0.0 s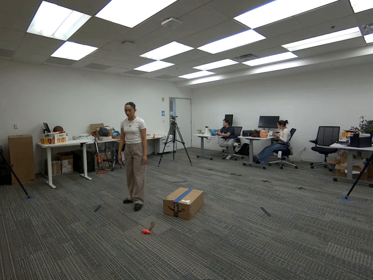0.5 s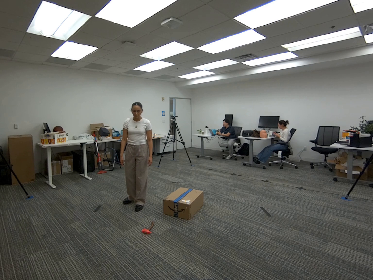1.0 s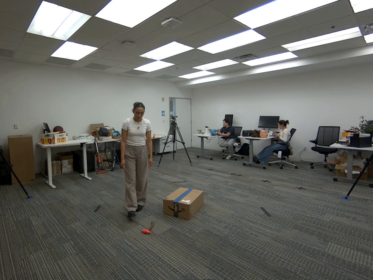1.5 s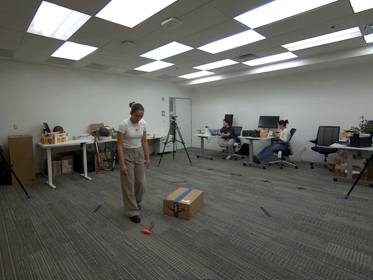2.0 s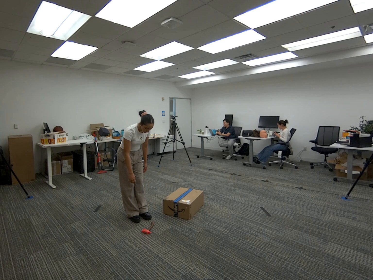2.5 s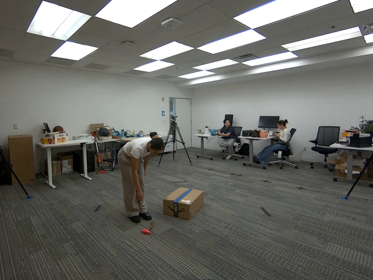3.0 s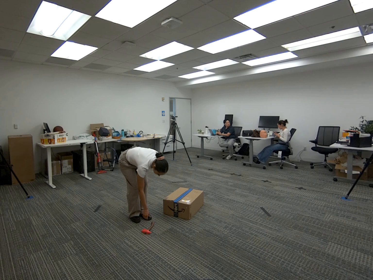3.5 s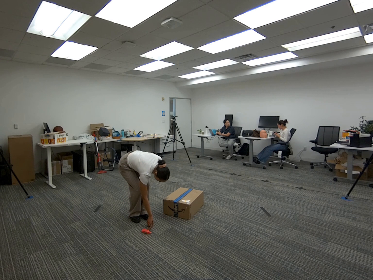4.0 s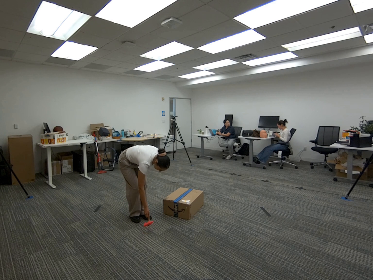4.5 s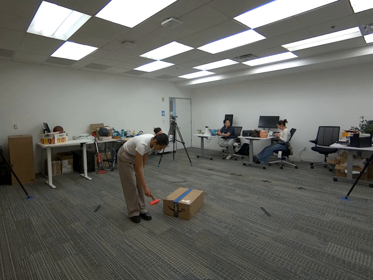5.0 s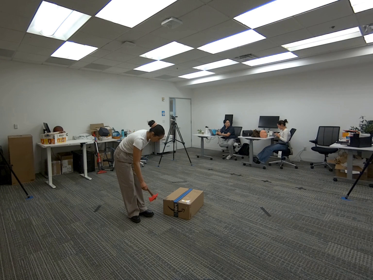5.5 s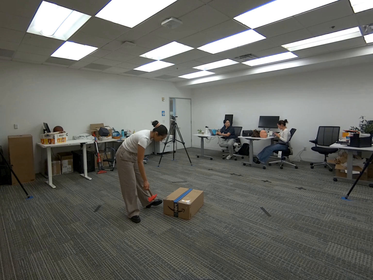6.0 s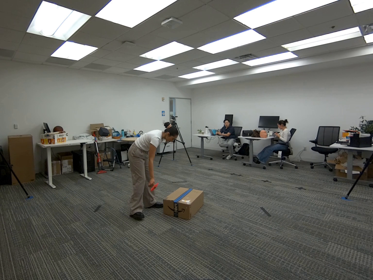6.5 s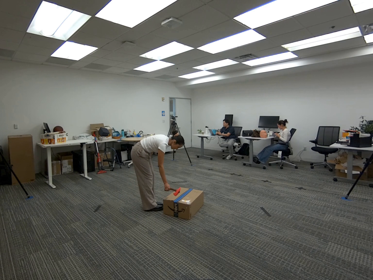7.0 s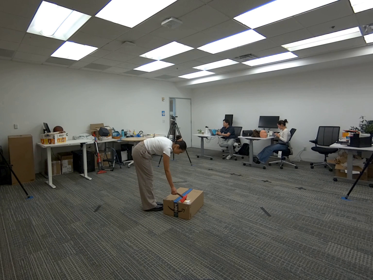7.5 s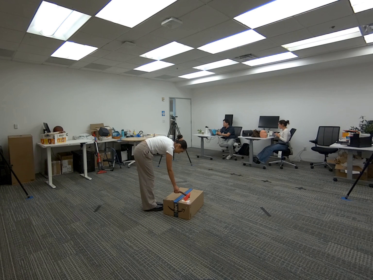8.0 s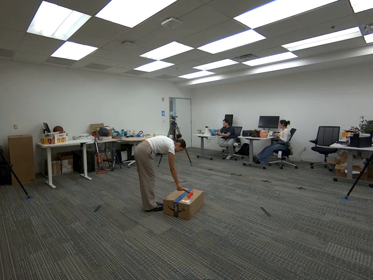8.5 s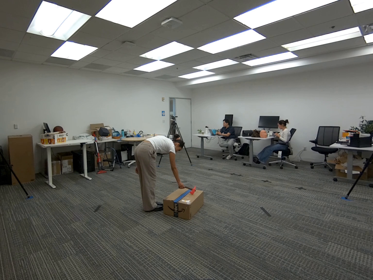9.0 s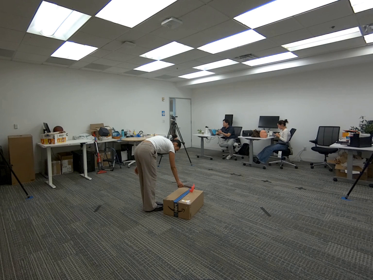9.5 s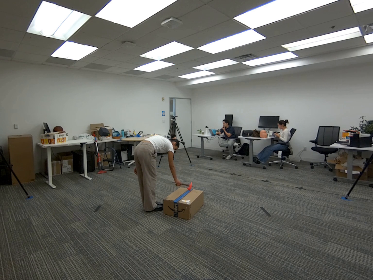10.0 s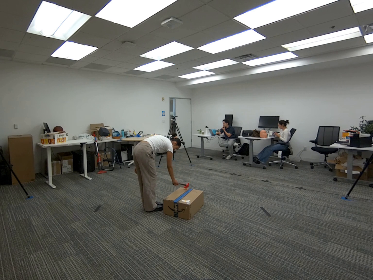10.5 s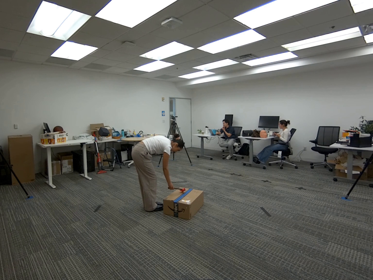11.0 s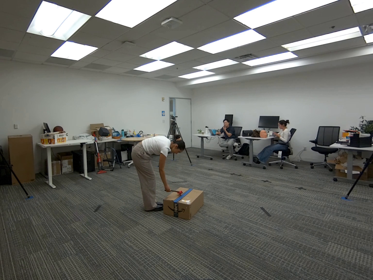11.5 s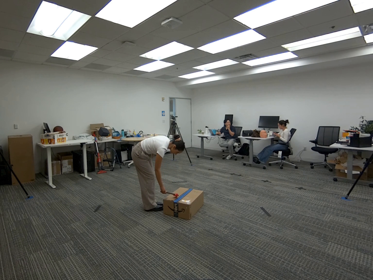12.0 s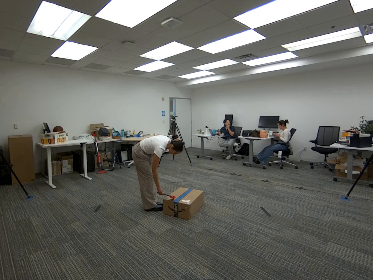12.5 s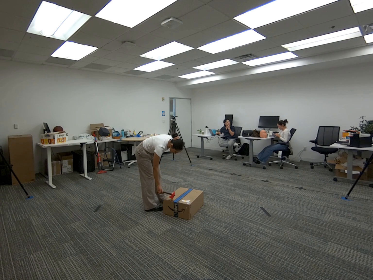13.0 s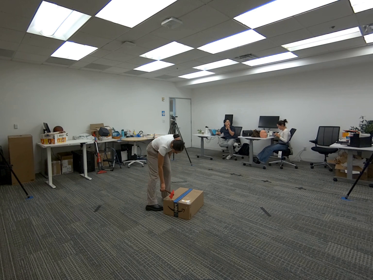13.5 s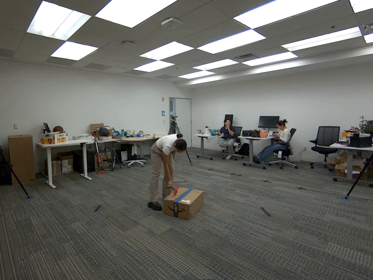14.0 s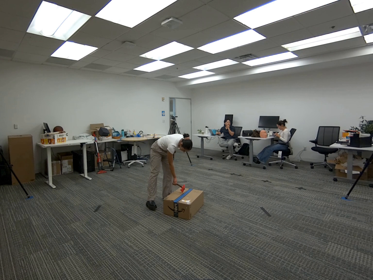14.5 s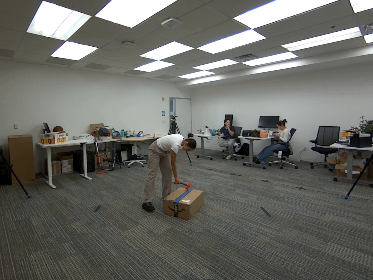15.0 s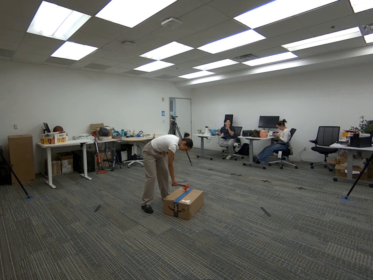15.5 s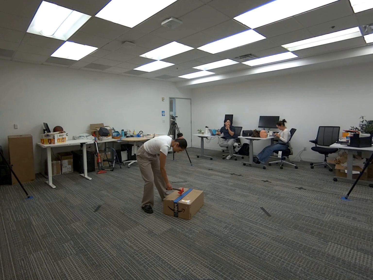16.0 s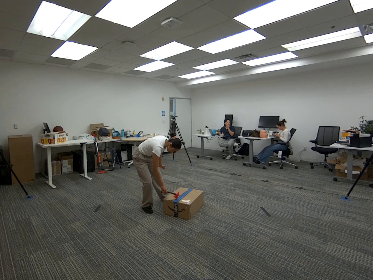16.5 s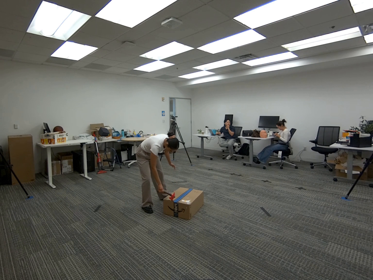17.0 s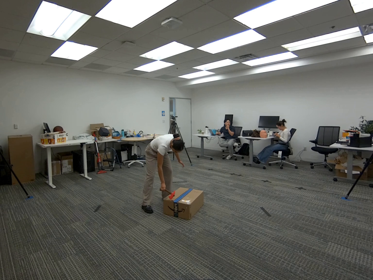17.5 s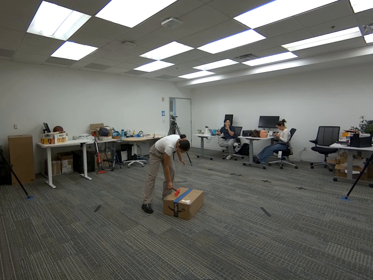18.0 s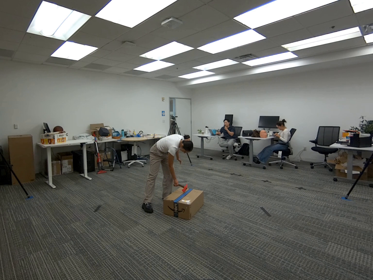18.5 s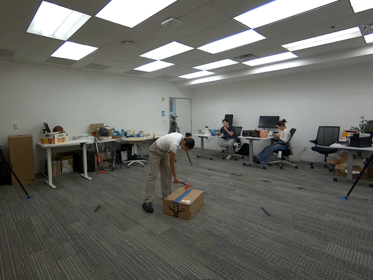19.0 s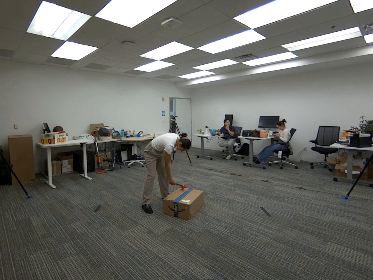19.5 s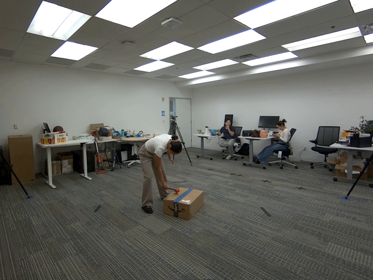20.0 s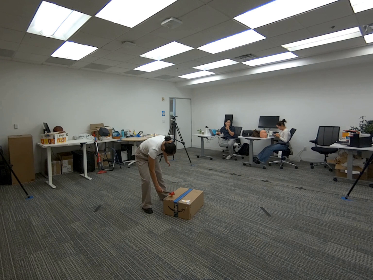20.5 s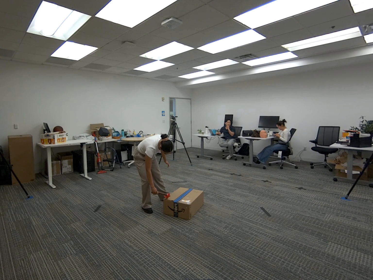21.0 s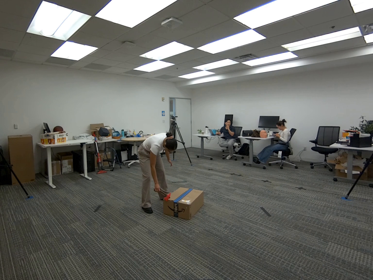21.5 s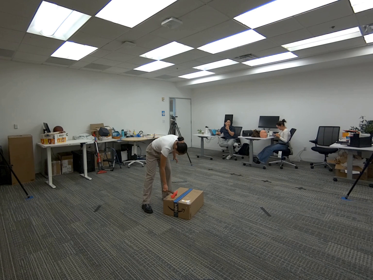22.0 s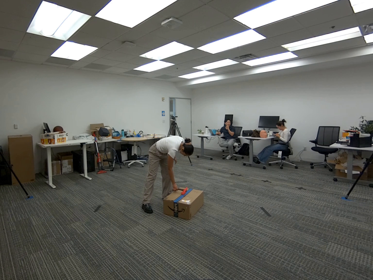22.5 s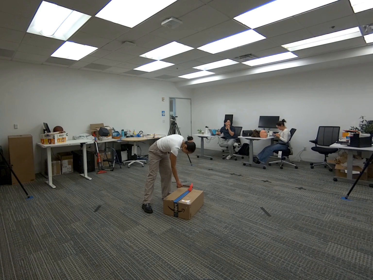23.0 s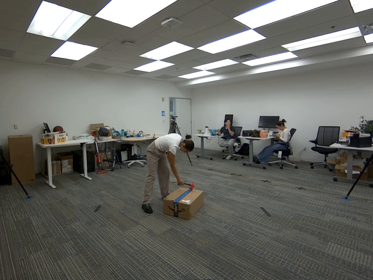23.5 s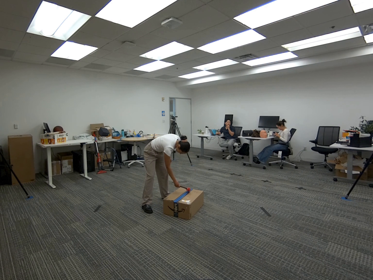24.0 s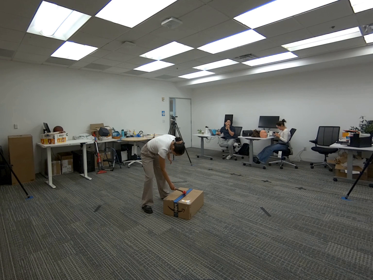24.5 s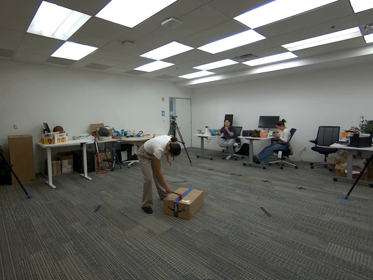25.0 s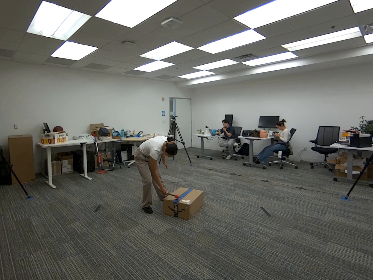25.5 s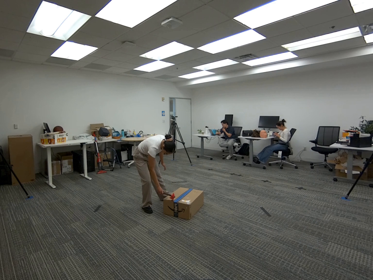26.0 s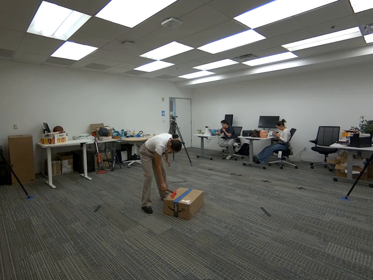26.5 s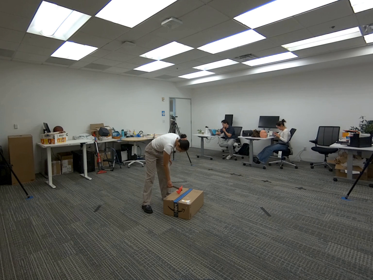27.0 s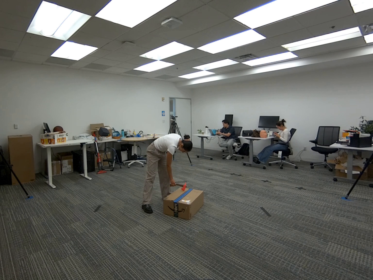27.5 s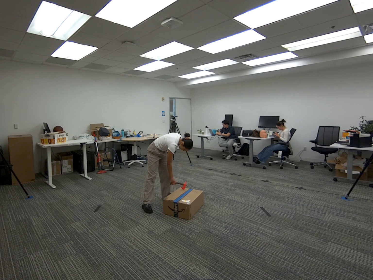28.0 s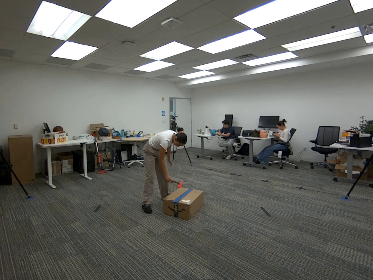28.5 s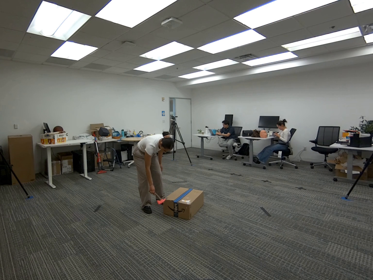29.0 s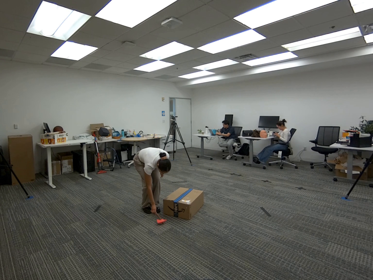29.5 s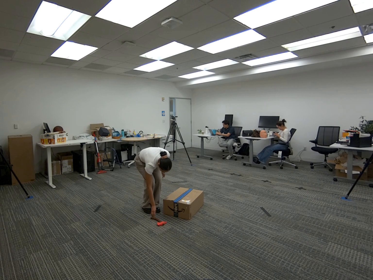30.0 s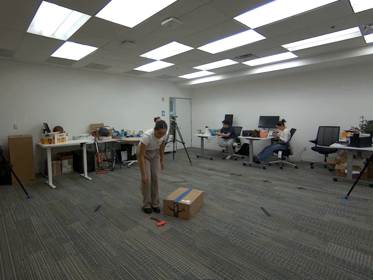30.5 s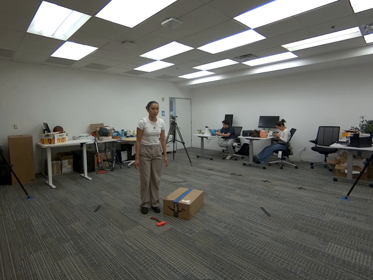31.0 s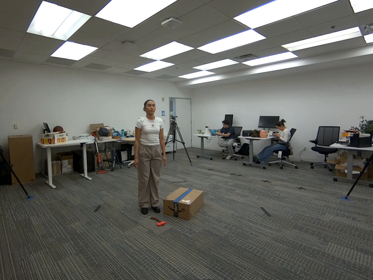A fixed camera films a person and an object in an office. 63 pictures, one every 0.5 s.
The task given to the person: Pick up the hatchet on the ground and gently scrape the blade across the surface of the big brown cardboard box as if shaving wood.
